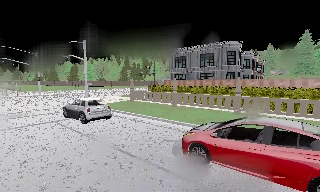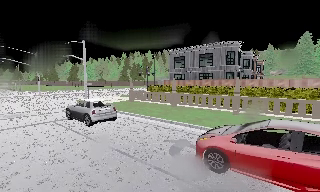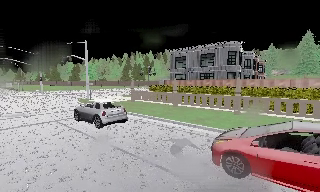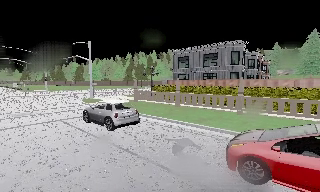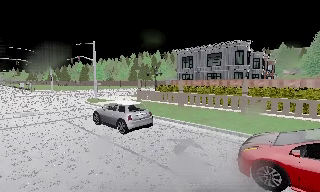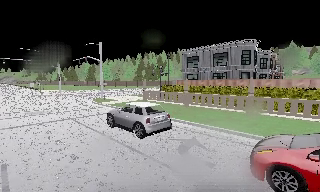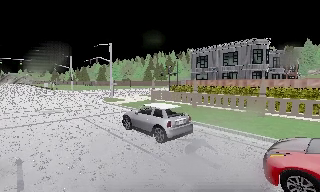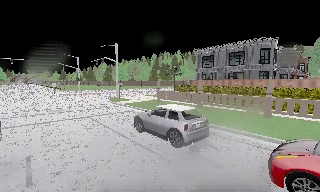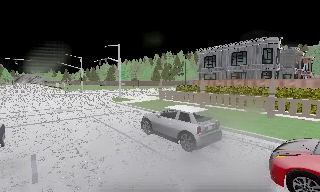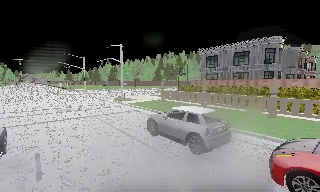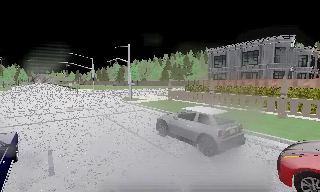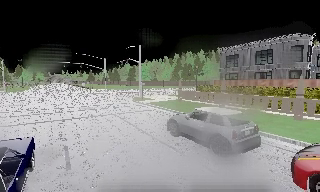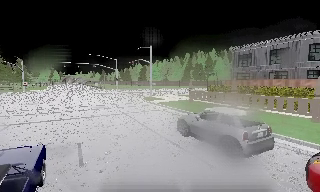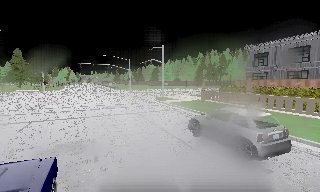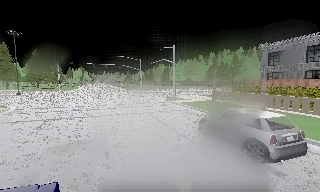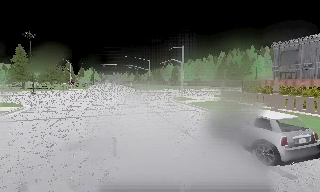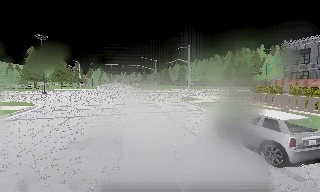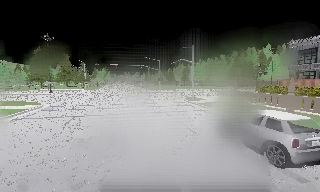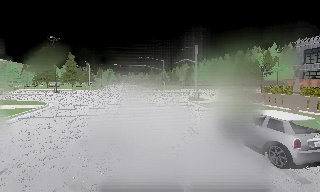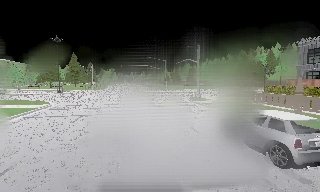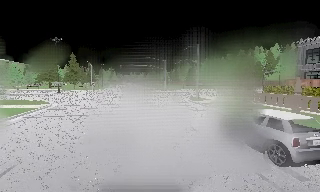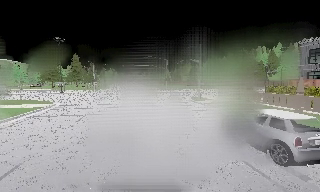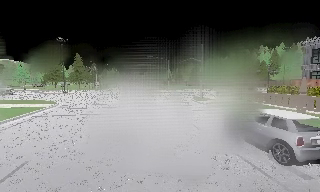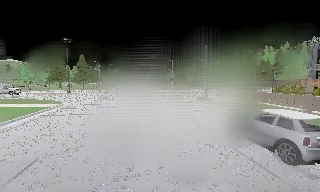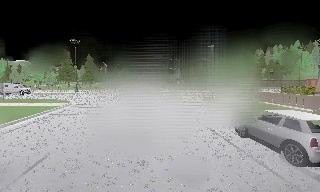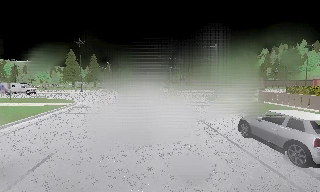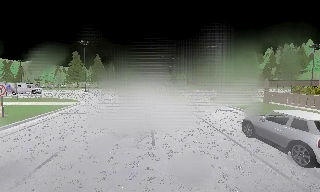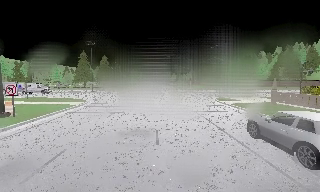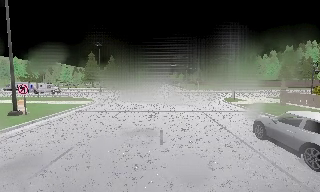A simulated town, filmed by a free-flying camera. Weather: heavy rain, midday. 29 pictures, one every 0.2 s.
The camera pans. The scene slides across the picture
to the right.
The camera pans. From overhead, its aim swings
counterclockwise.
0.0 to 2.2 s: The camera swings to its left by about 20 degrees, and the scene slides to the right. It travels backward, about 0.5 m, so what stands in front gets smaller.
2.2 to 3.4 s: The scene slides to the right, as the camera pans about 20 degrees to its left.
3.4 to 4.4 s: The camera shifts only a little, or ends up much as it began.
4.4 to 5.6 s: The camera swings to its left by about 10 degrees, and the scene slides to the right.
The film runs backward here.
